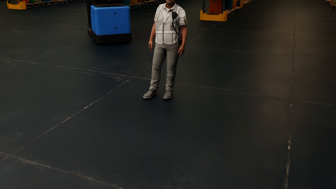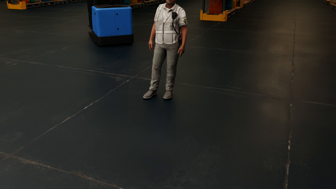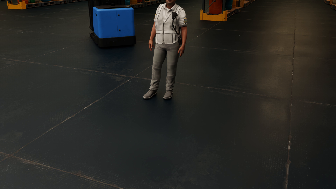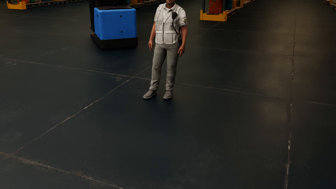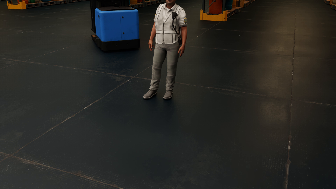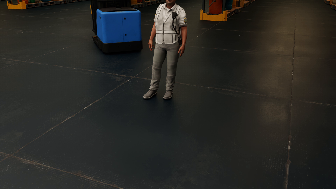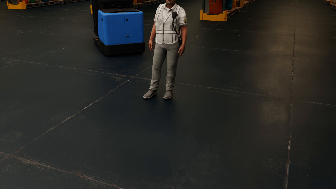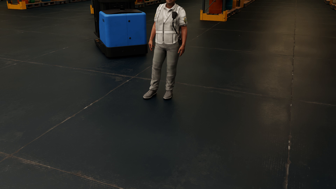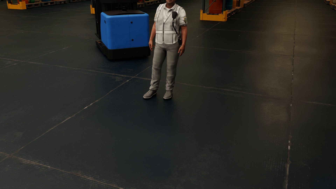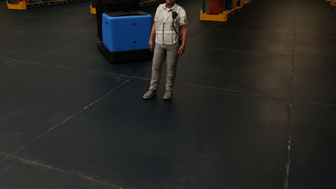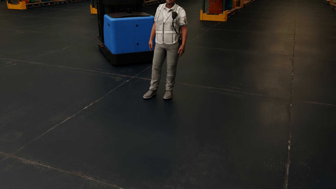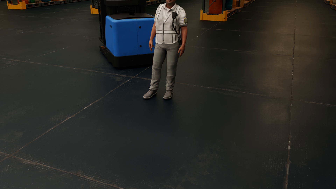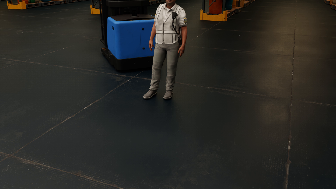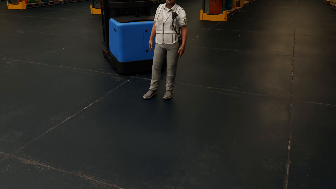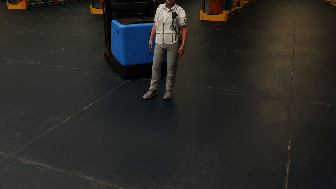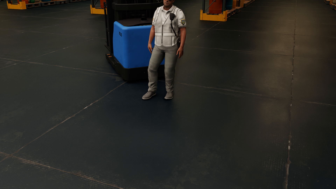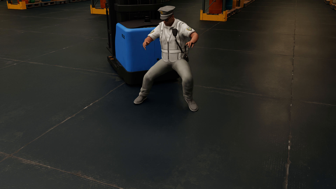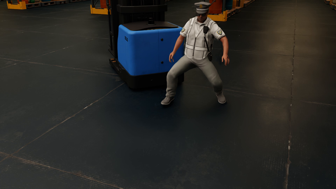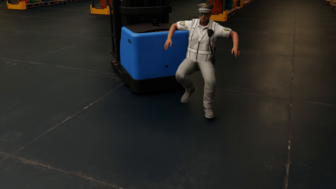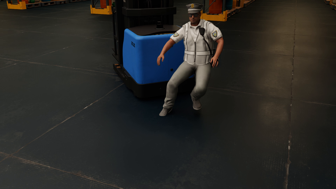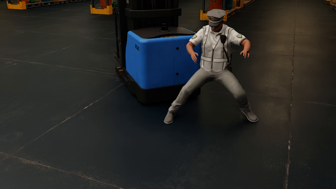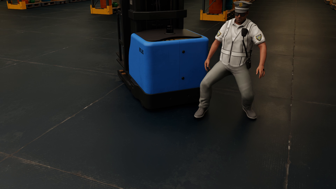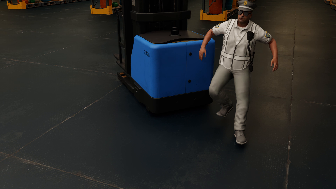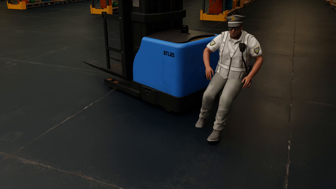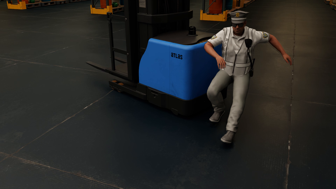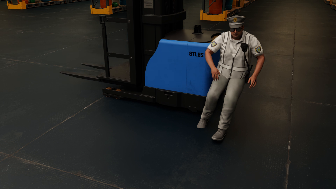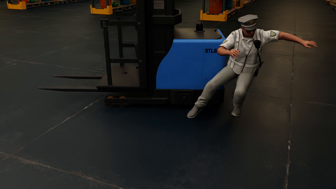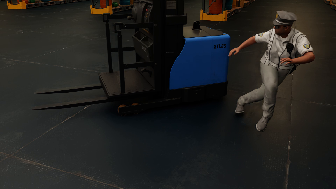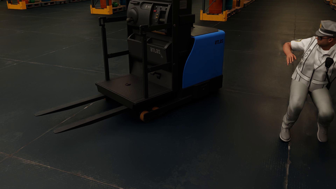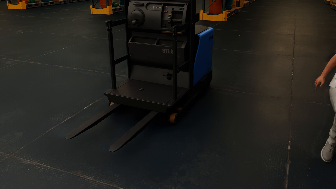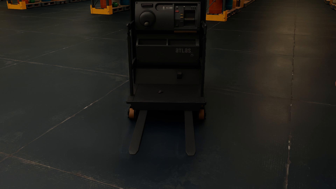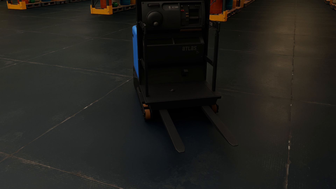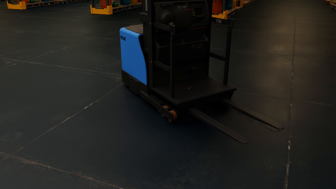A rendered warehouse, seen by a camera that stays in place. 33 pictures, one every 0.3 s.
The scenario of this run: Near miss between a forklift and a person.
